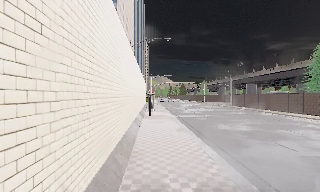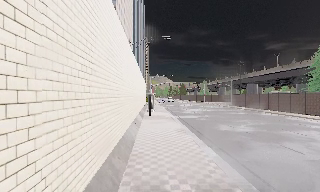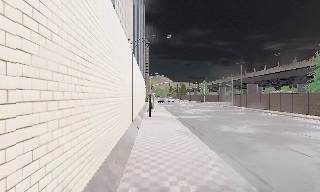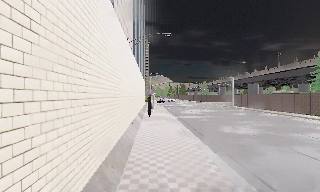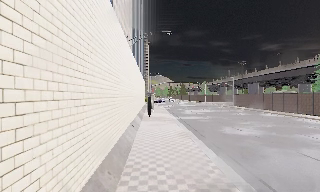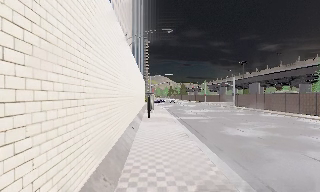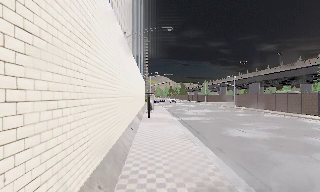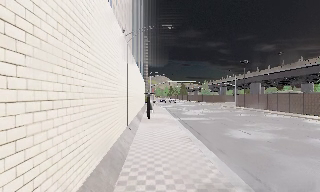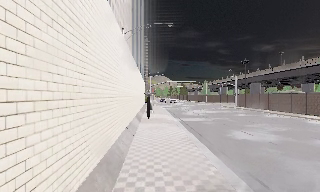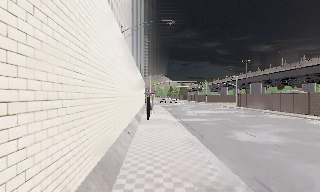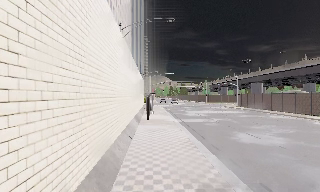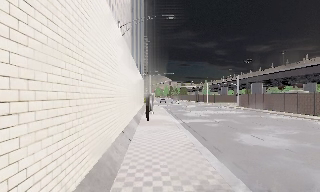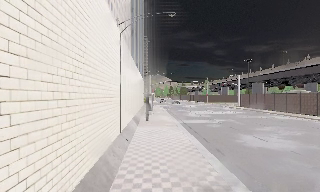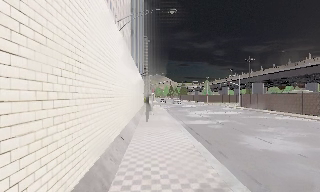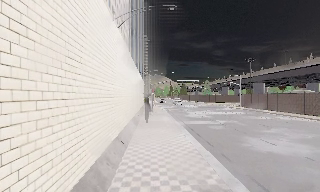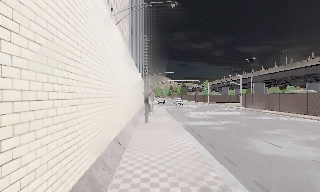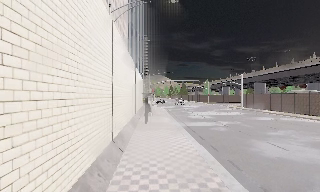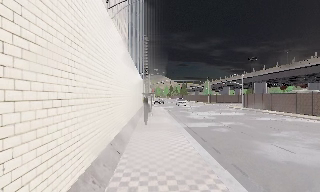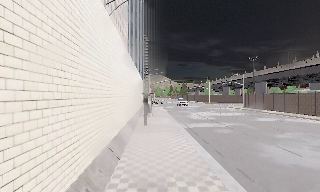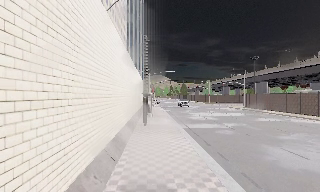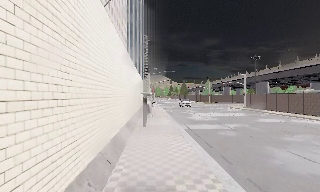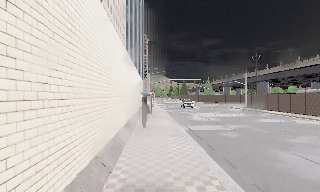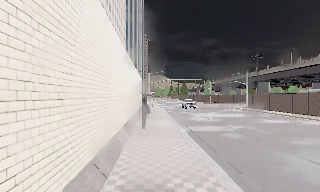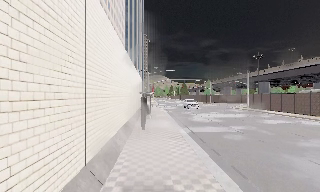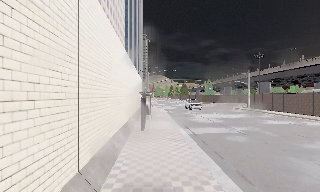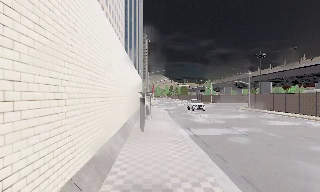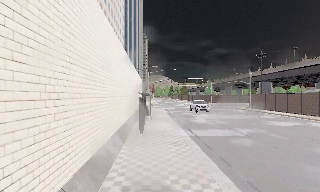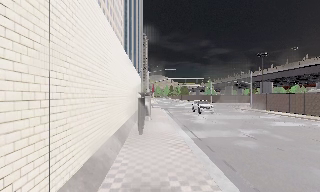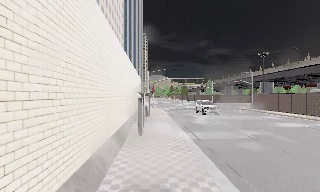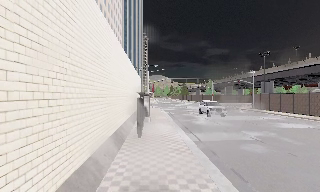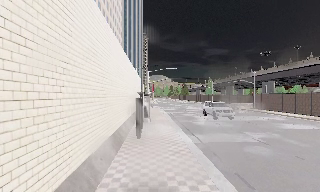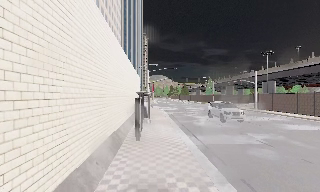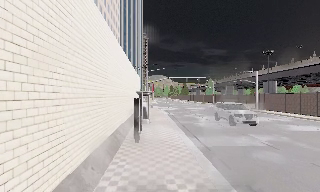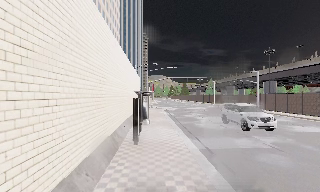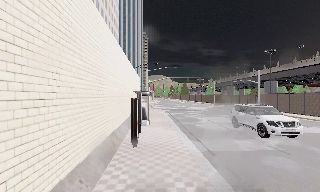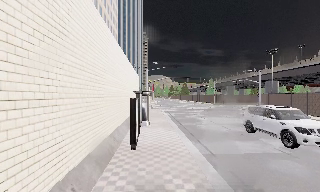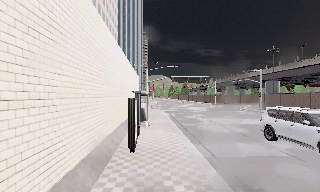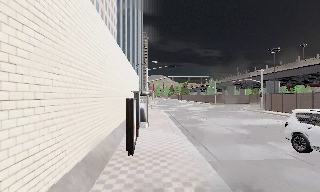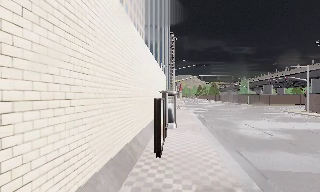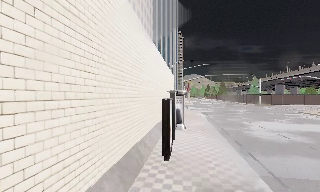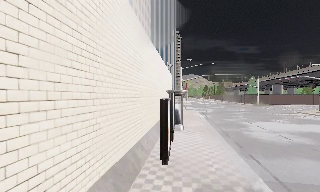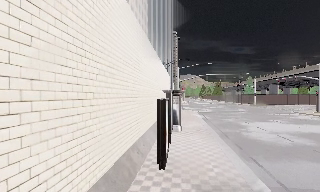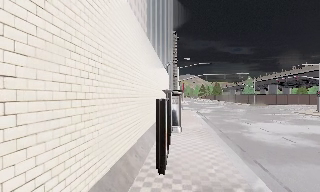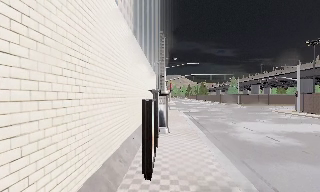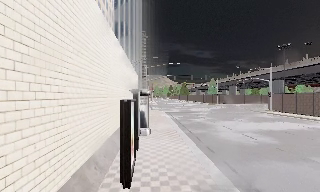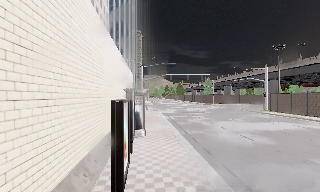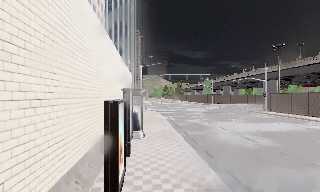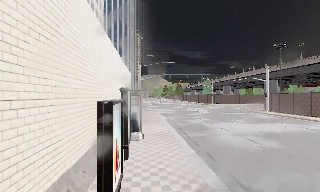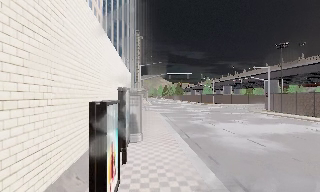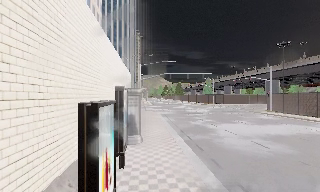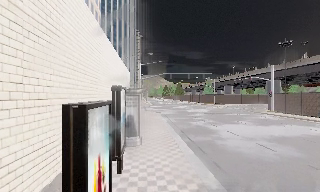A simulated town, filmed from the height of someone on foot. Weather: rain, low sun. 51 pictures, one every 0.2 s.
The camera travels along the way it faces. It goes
forward.
0.0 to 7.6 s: The camera travels forward, about 14 m, so what stands in front looms larger.
7.6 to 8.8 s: The scene slides to the left, as the camera pans about 10 degrees to its right. It travels forward, about 2 m, so what stands in front looms larger.
8.8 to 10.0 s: The camera travels forward, about 2 m, so what stands in front looms larger.
The film runs forward here.
